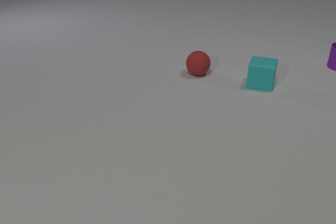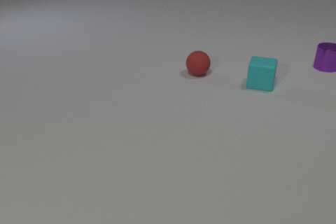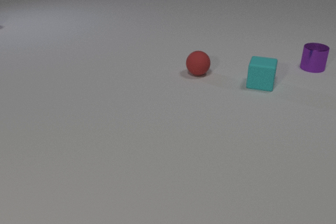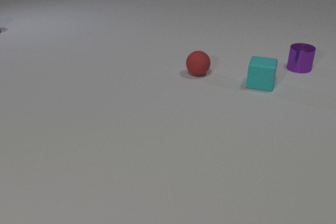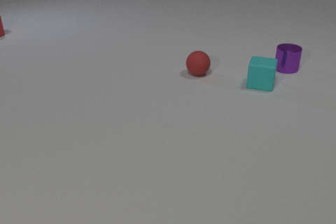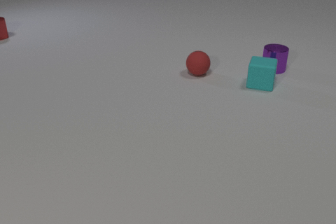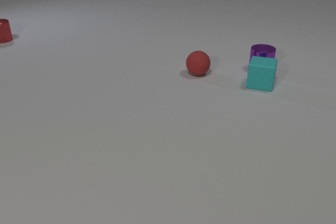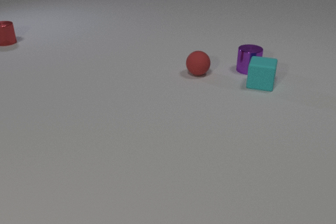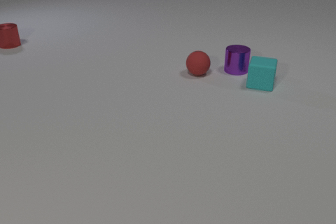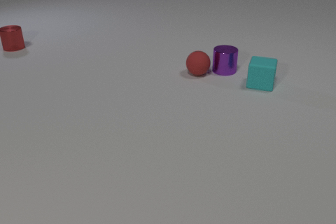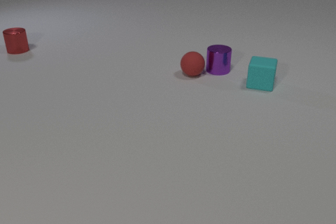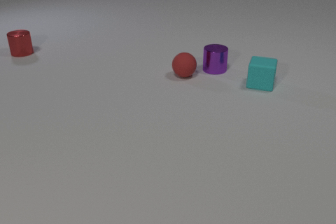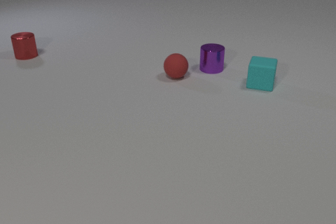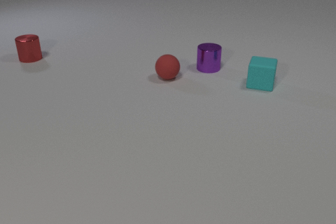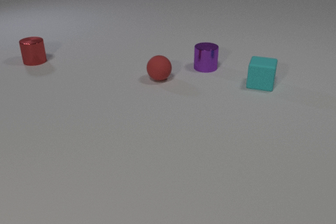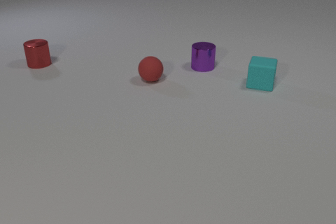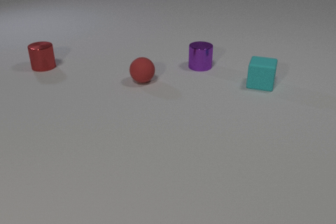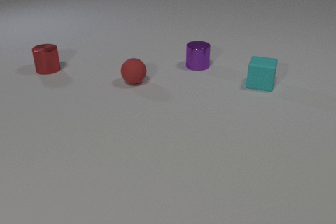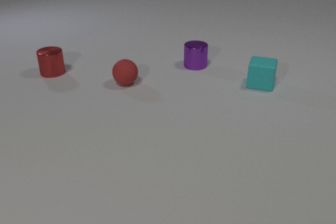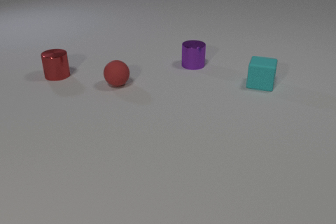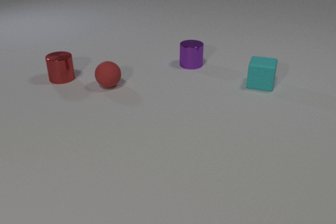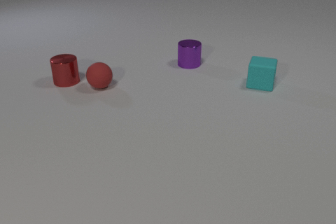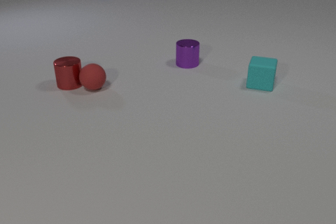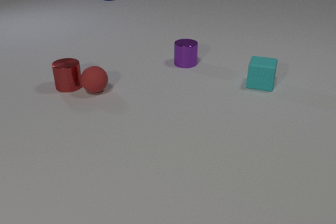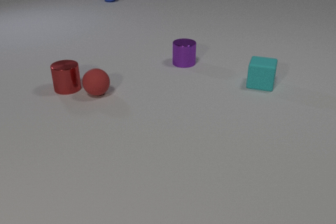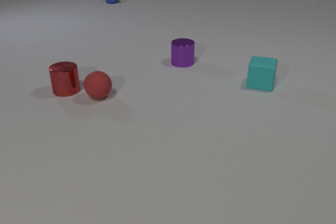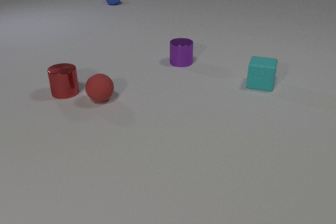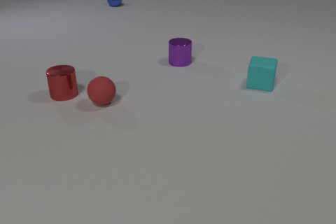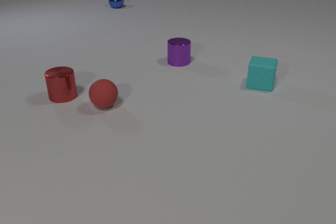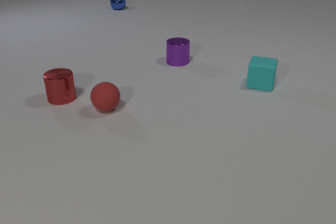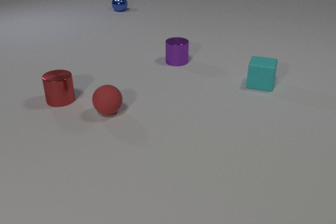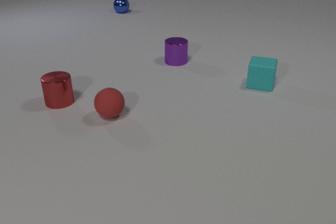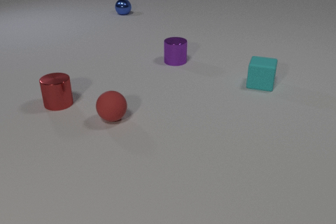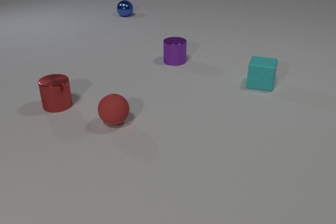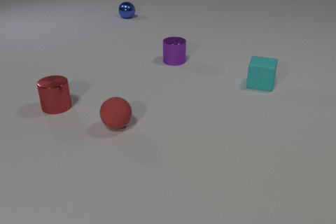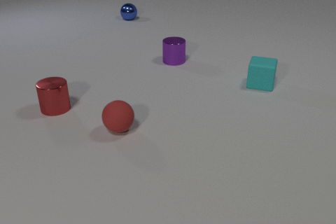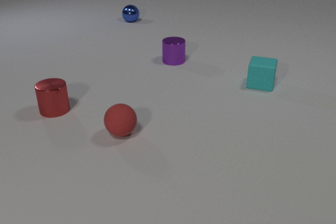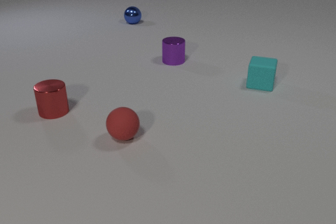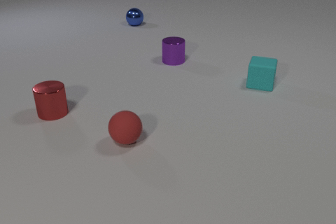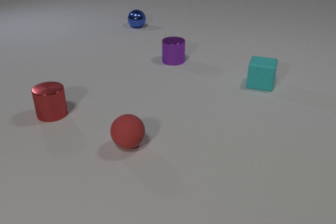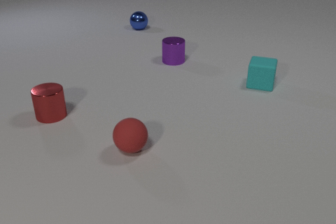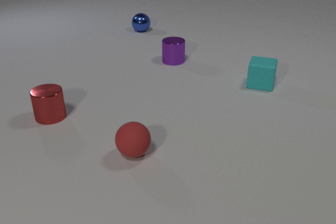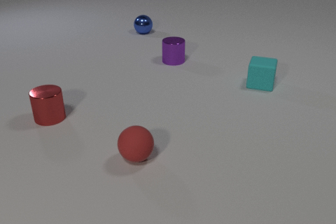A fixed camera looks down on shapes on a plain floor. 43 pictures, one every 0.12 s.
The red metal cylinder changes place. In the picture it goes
toward the camera.
The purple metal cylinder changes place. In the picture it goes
to the left.
0.00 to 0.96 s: The purple metal cylinder slides to the left. The red metal cylinder comes in at the left edge, slides toward the camera.
0.96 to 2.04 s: The purple metal cylinder slides to the left. The red rubber sphere rolls to the left. The red metal cylinder slides toward the camera and to the right. The purple metal cylinder and the red rubber sphere collide.
2.04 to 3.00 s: The purple metal cylinder slides to the left and away from the camera. The red rubber sphere rolls to the left and toward the camera. The blue metal sphere comes in at the top edge, rolls toward the camera. The red metal cylinder slides toward the camera. The red rubber sphere and the red metal cylinder collide.
3.00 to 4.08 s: The purple metal cylinder slides to the left. The red rubber sphere rolls toward the camera. The blue metal sphere rolls toward the camera. The red metal cylinder slides toward the camera.
4.08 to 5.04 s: The red rubber sphere rolls toward the camera. The blue metal sphere rolls toward the camera. The red metal cylinder slides toward the camera.
How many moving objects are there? 4.
What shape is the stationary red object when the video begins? sphere.
What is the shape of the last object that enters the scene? sphere.
